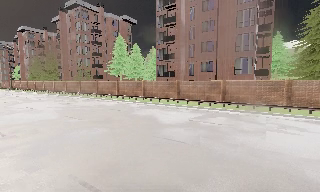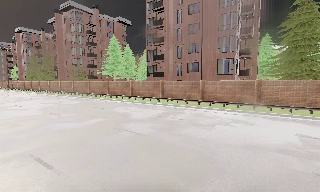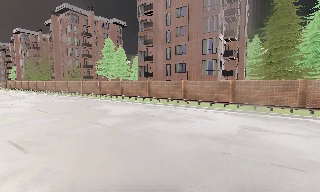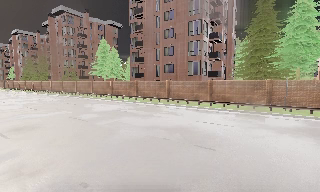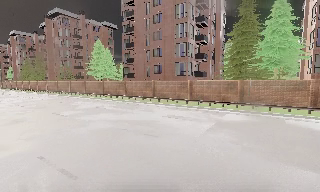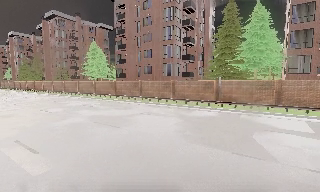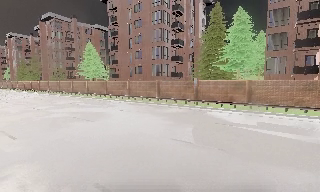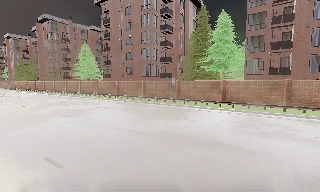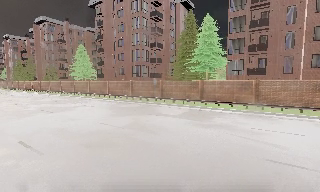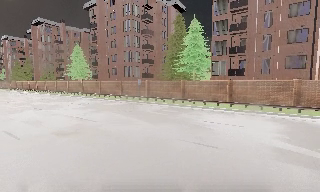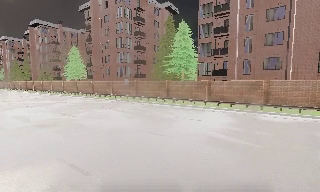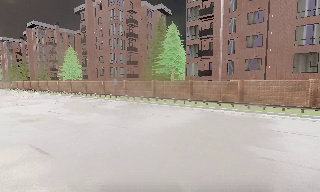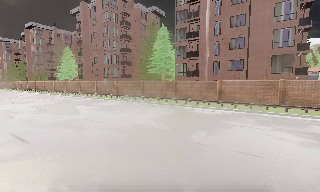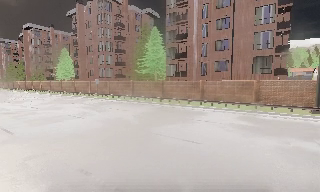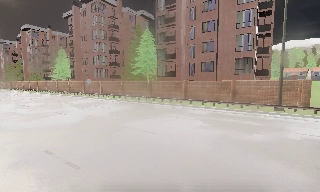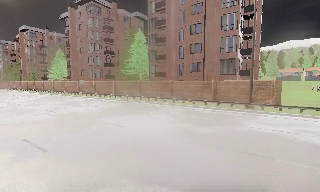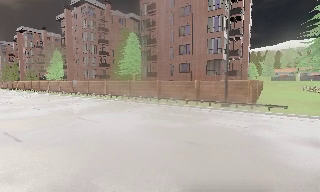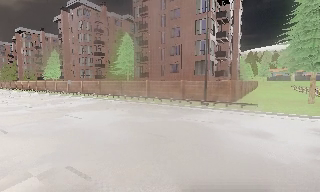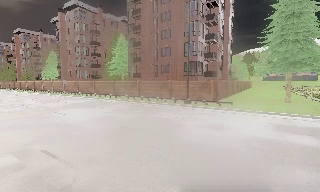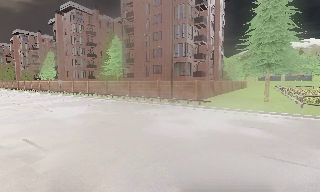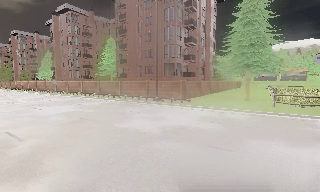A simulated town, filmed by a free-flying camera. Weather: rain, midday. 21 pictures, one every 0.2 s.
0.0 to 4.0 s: The camera travels to its right and backward, about 40 m, so close, fixed things drift to the left.
The film runs backward here.
